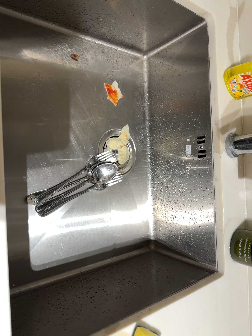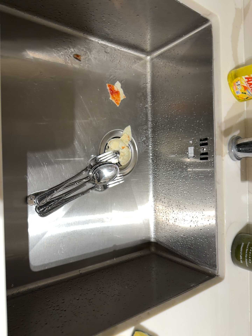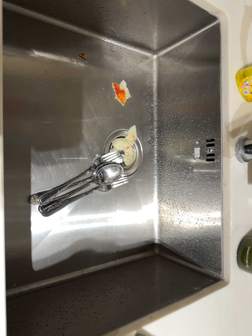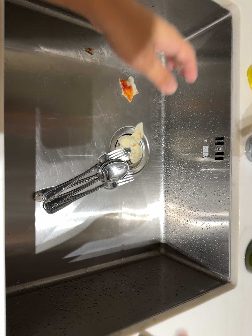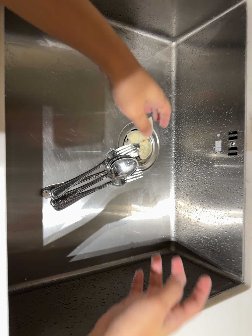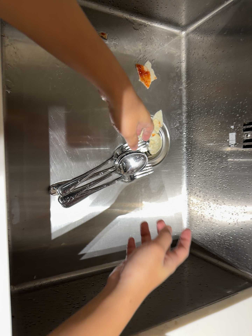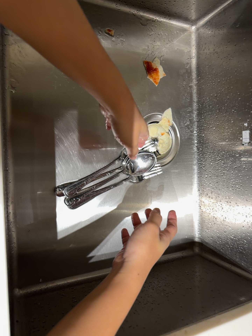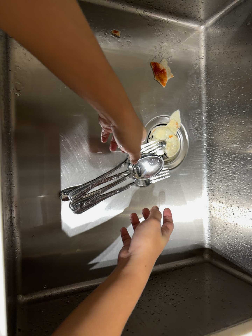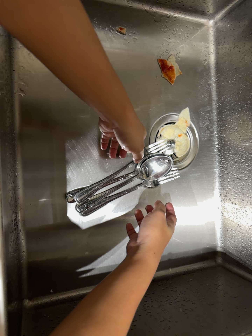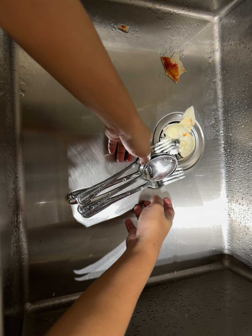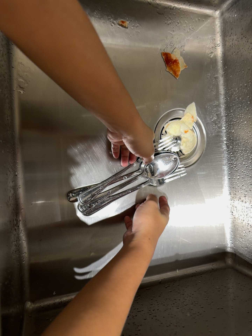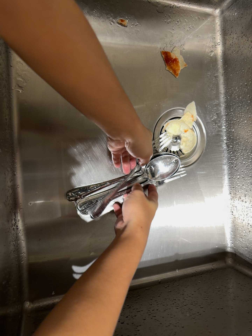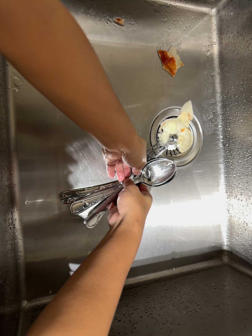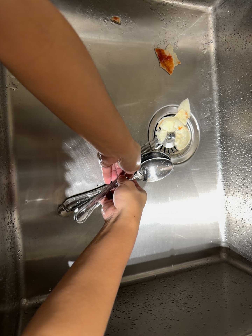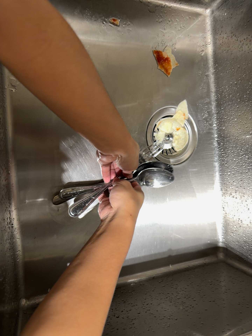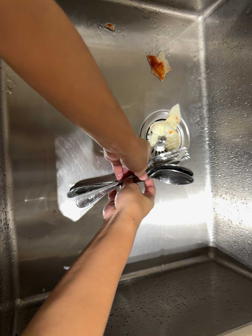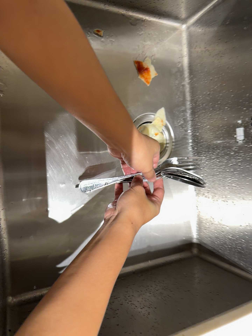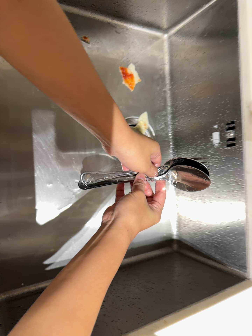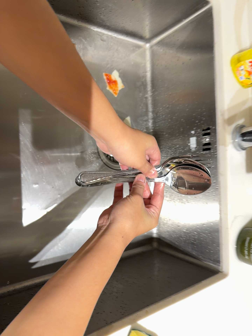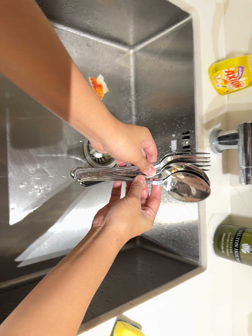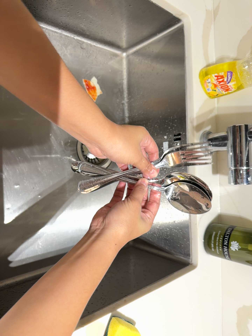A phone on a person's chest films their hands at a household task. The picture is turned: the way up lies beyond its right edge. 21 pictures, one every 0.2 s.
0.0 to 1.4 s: The camera pans to its left by about 15 degrees. It travels forward, about 9 cm, so what stands in front looms larger.
1.4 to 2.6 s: The camera shifts only a little, or ends up much as it began.
2.6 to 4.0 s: The camera swings to its right by about 20 degrees, and the scene slides to the left. It travels backward, about 14 cm, so what stands in front gets smaller.
The film runs forward here.
